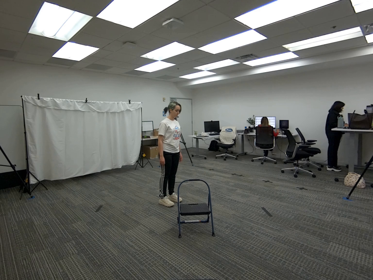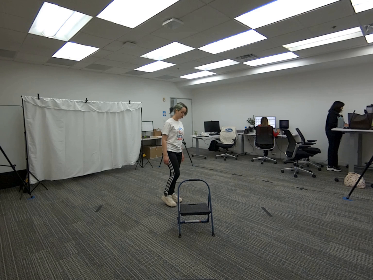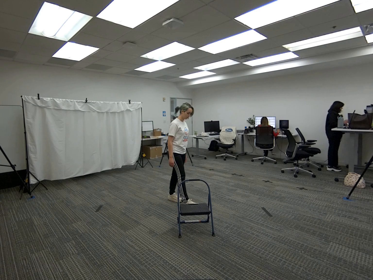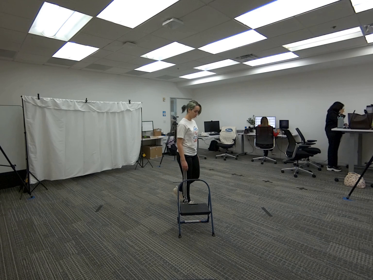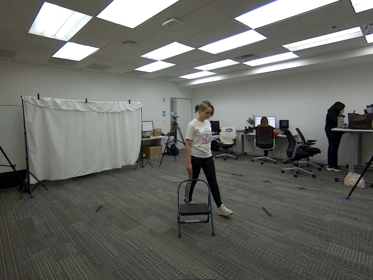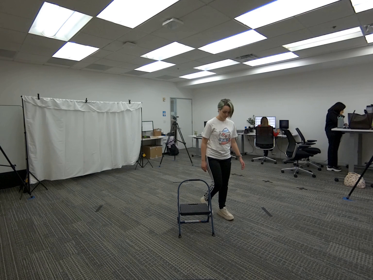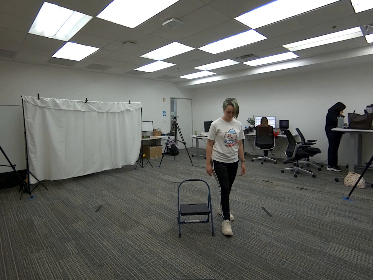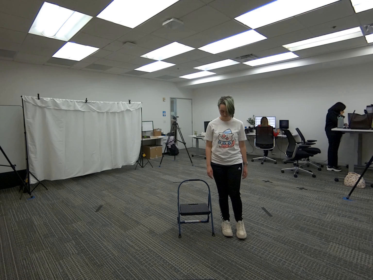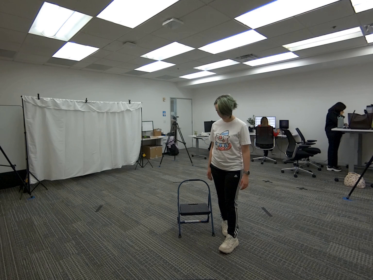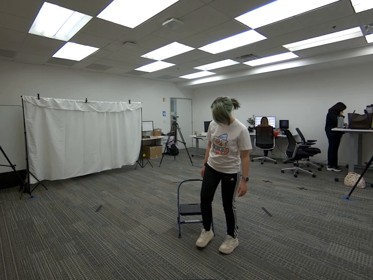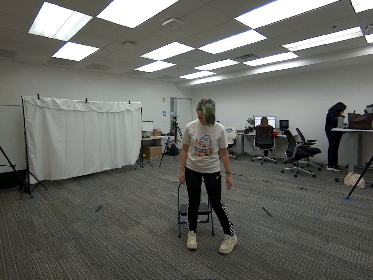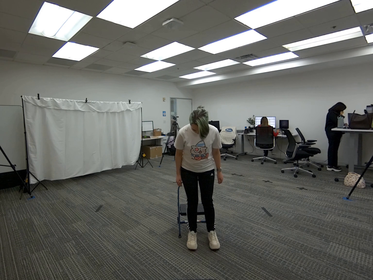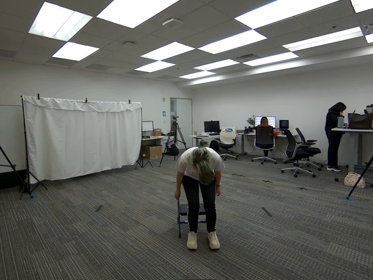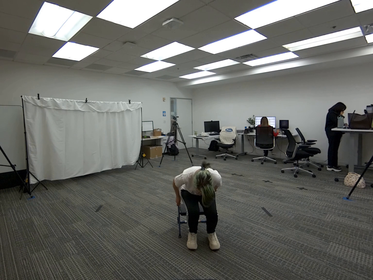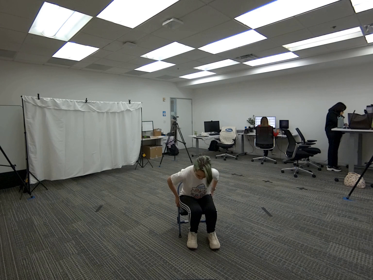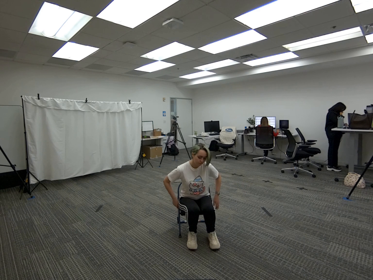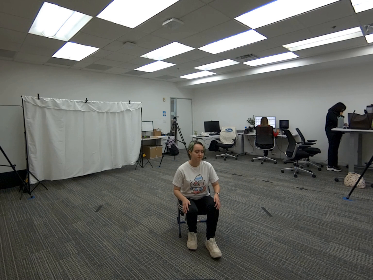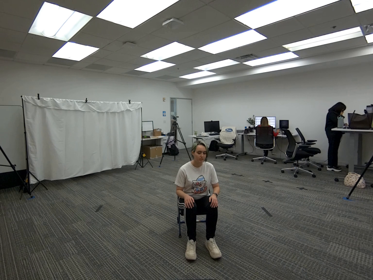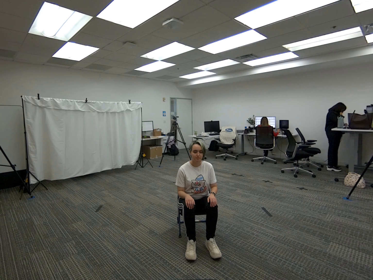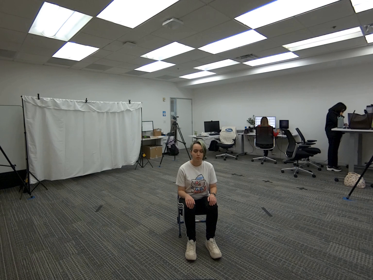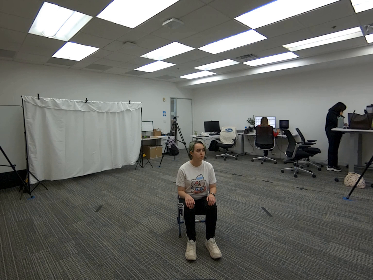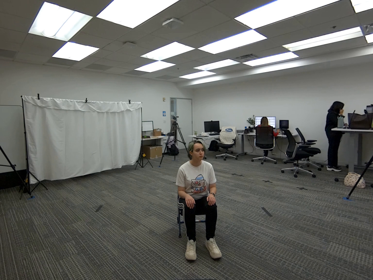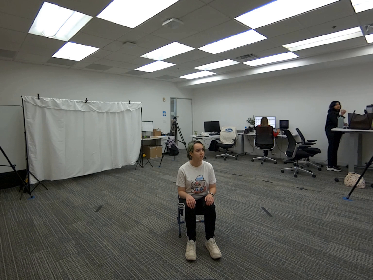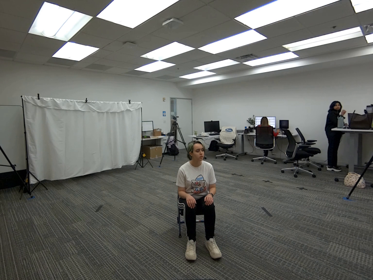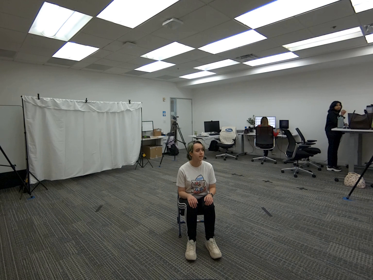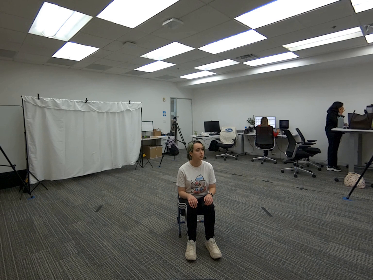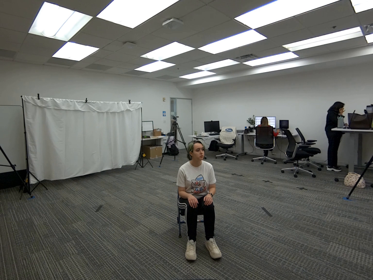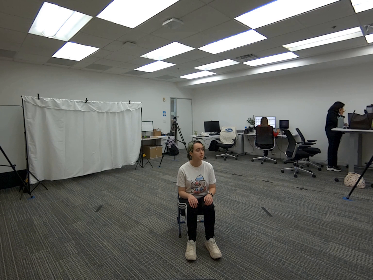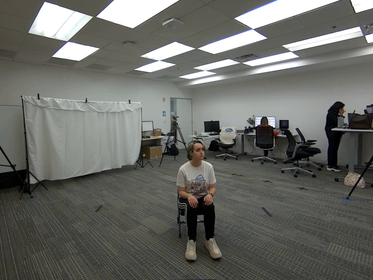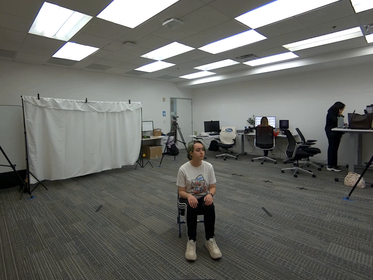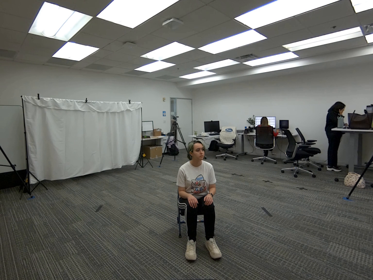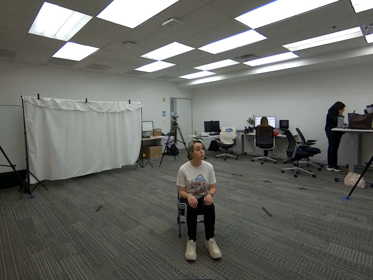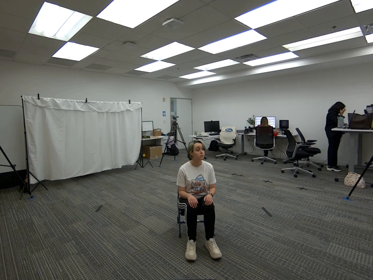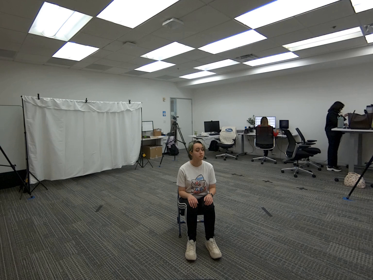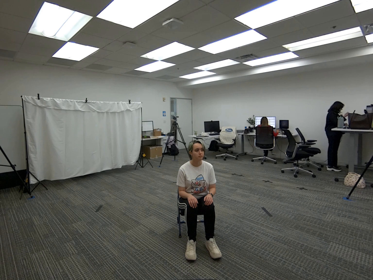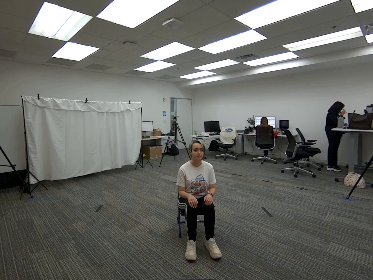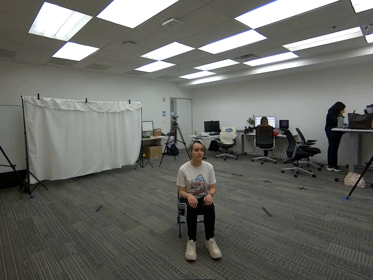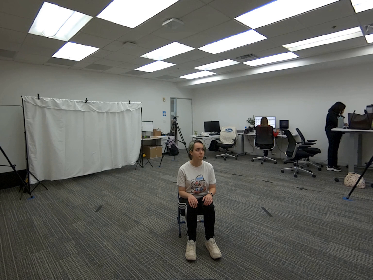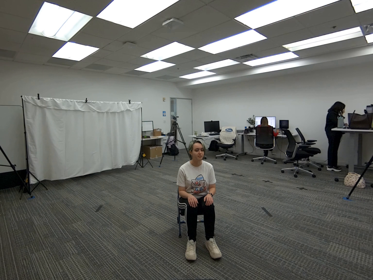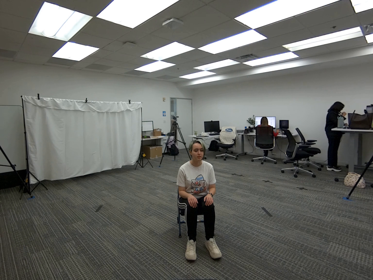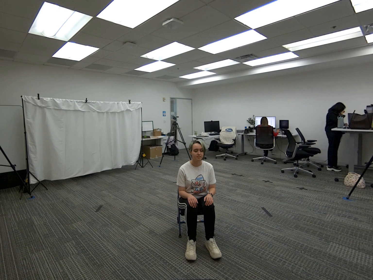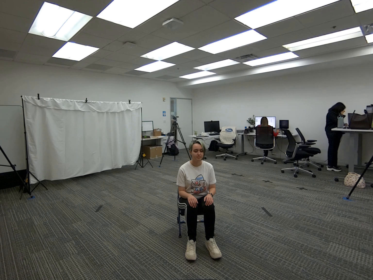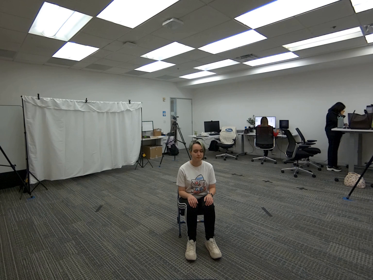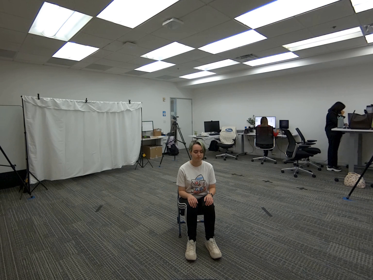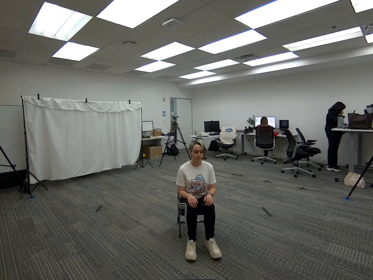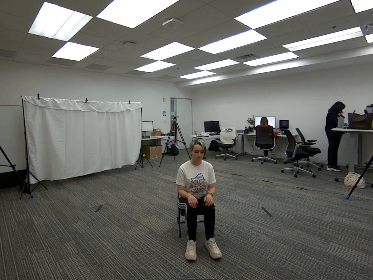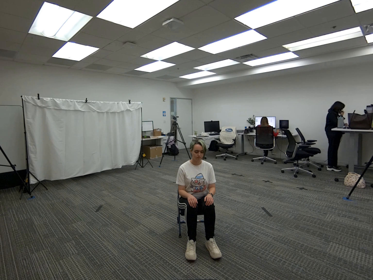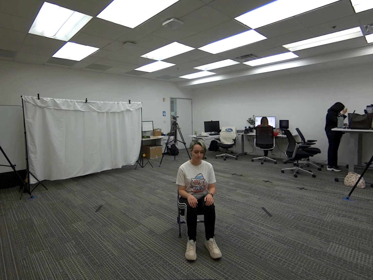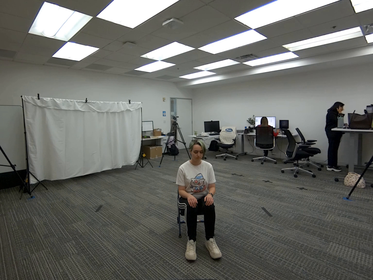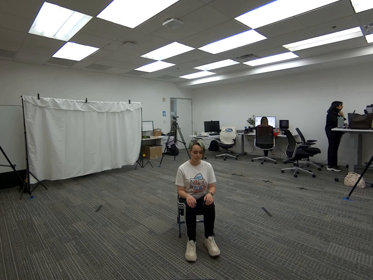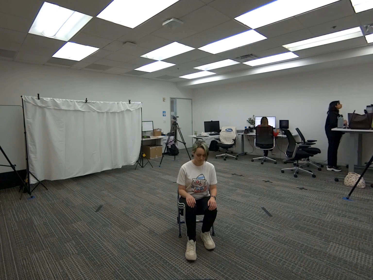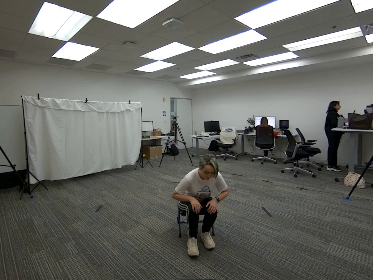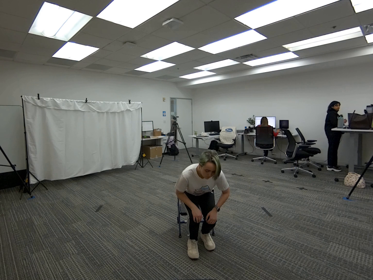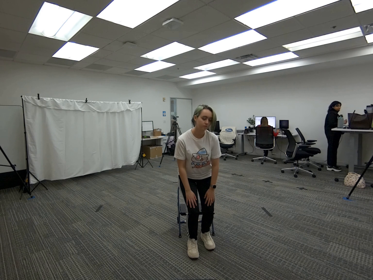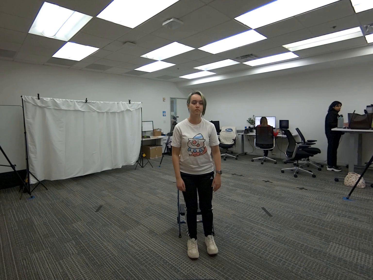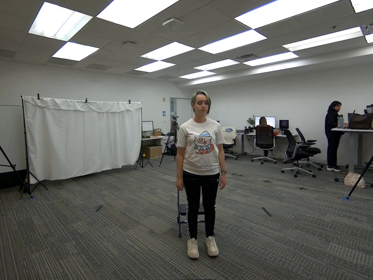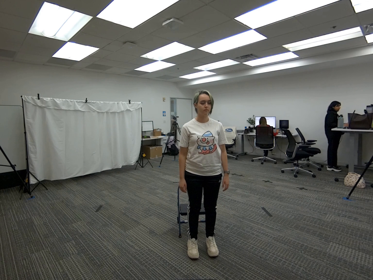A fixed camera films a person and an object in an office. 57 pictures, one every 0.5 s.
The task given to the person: Walk over to the step ladder and sit on the step ladder. Stand up when finish.
